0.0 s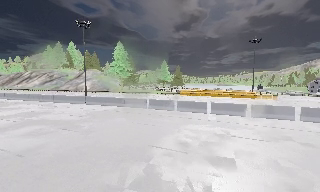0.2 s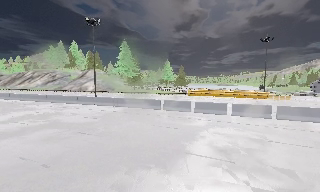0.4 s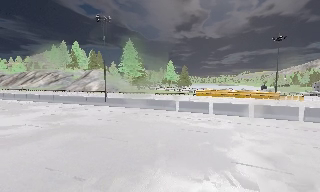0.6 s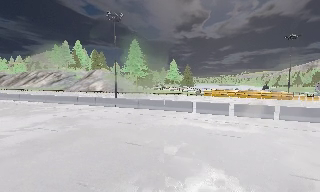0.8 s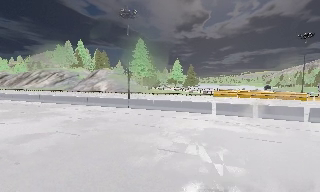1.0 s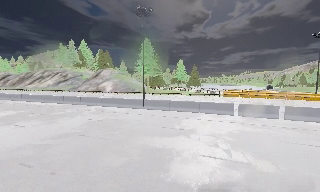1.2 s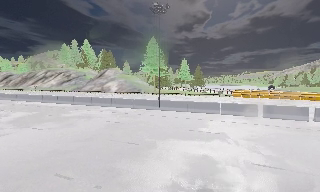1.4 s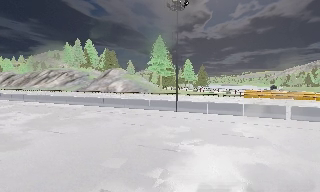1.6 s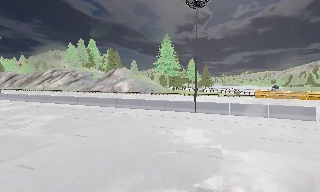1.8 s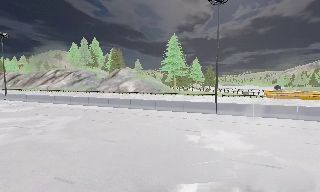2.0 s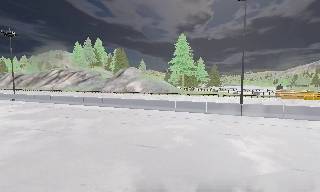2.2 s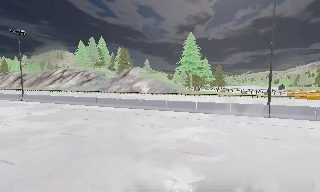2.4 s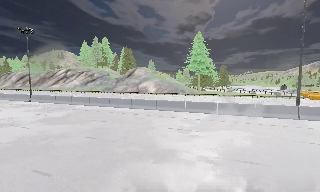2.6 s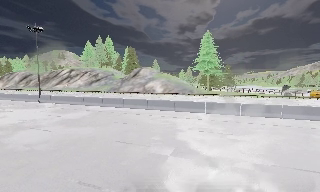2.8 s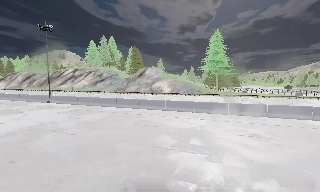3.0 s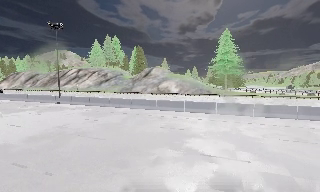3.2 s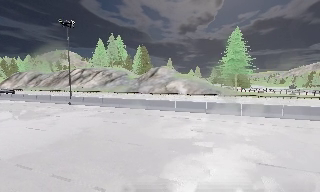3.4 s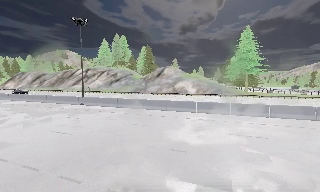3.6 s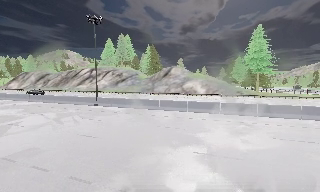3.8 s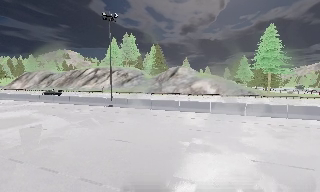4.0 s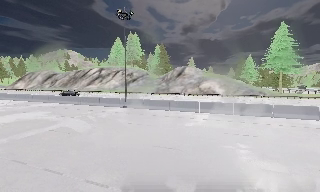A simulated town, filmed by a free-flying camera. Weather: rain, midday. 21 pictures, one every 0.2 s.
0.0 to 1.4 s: The camera travels to its left and forward, about 14 m, so close, fixed things drift to the right.
1.4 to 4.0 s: The camera travels to its left, about 30 m, so close, fixed things drift to the right.
The film runs backward here.
